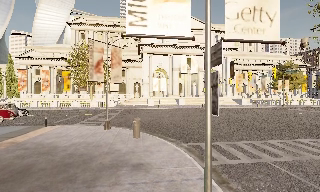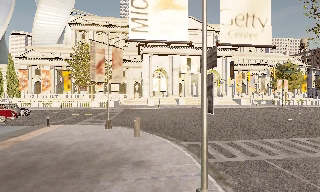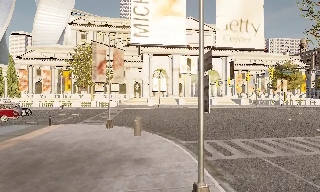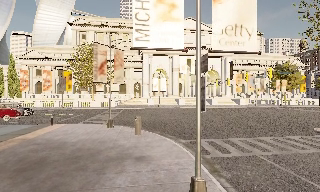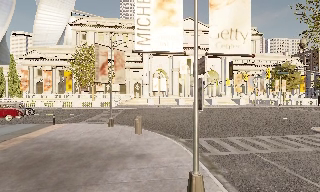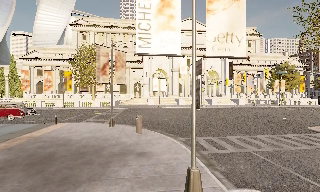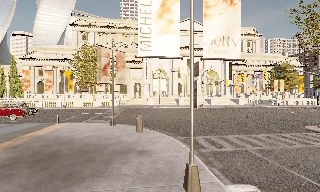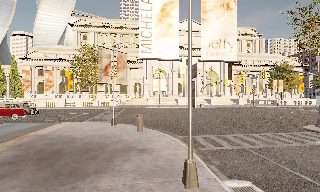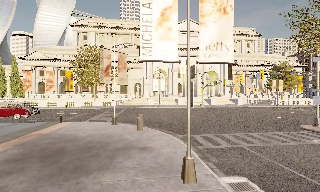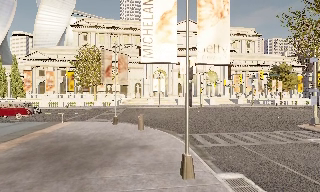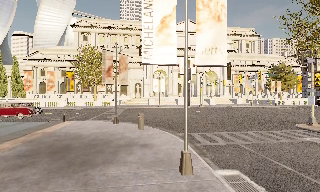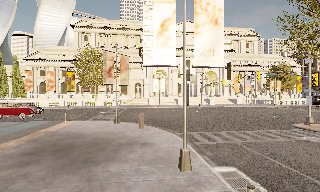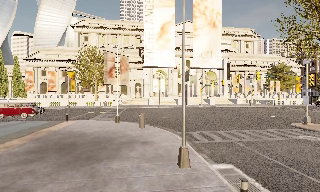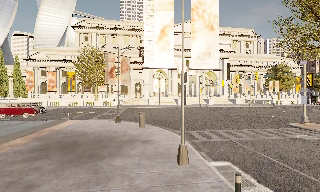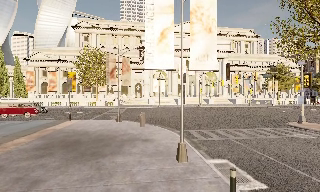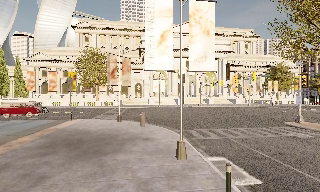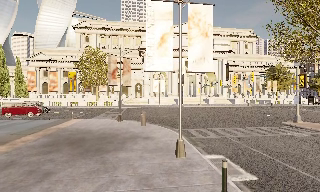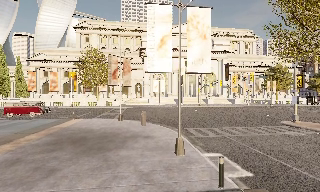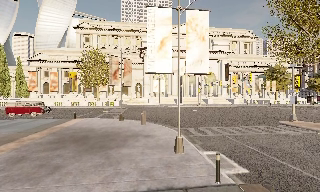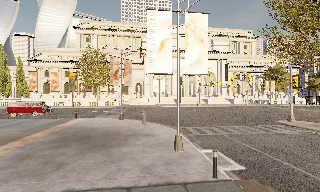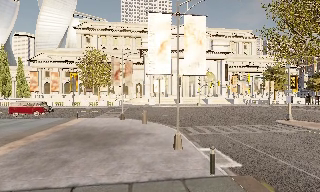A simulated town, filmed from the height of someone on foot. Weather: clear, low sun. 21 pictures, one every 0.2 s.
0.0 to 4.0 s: The camera travels backward, about 5 m, so what stands in front gets smaller.
The film runs backward here.
